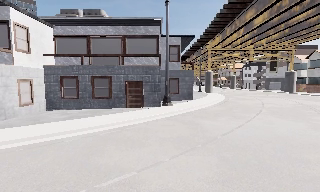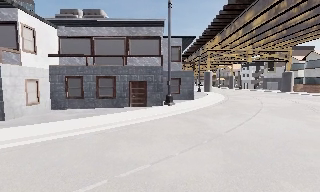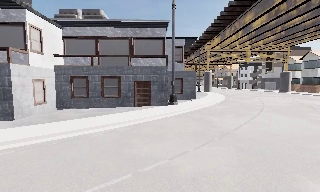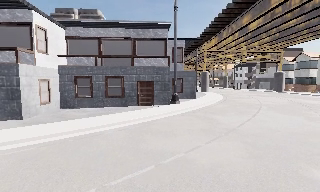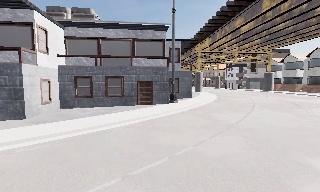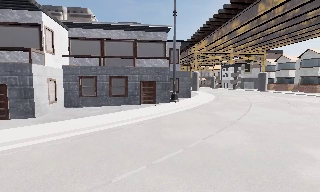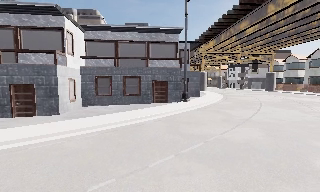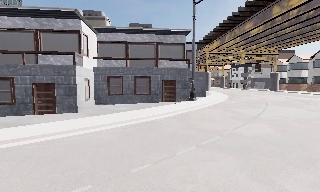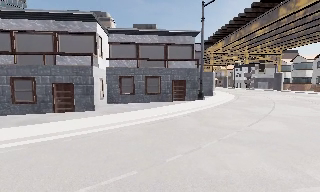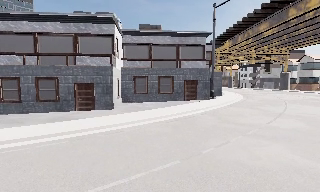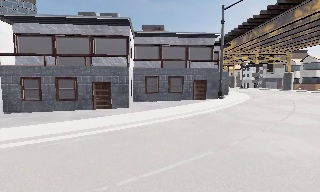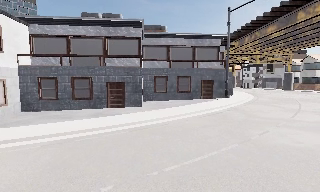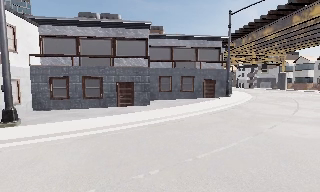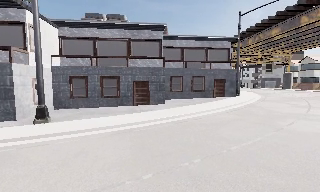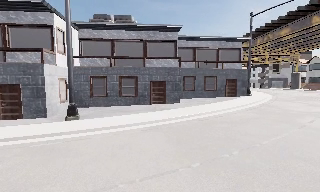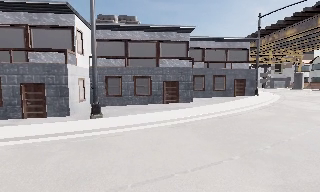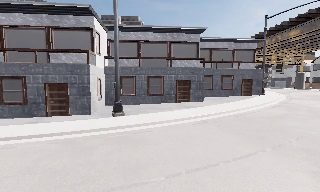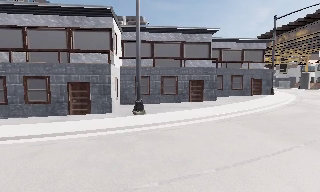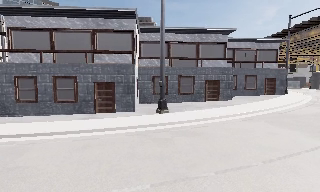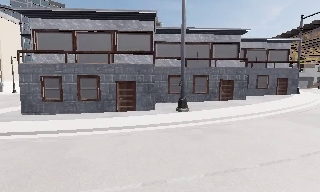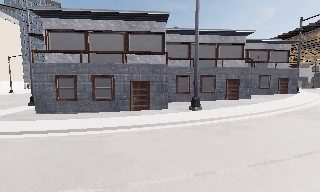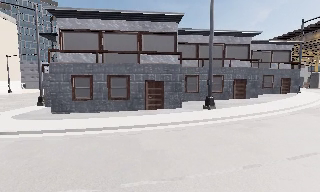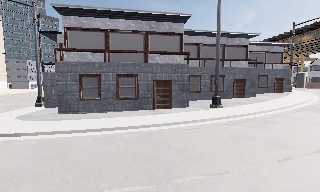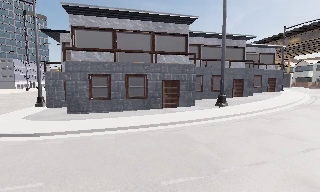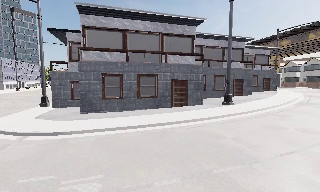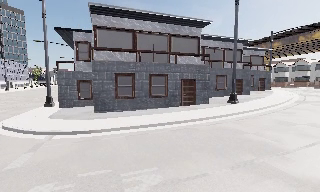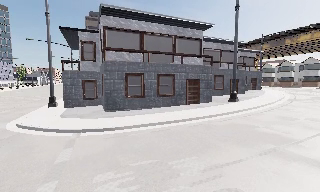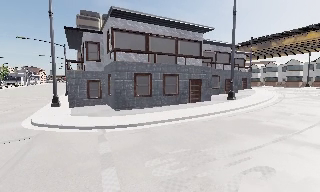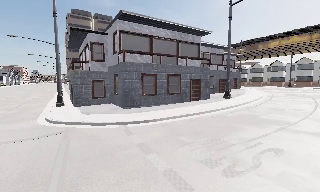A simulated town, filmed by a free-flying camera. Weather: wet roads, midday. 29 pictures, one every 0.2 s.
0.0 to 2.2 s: The camera travels to its left and backward, about 10 m, so close, fixed things drift to the right. It gains speed.
2.2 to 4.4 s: The camera travels to its left, about 14 m, so close, fixed things drift to the right.
4.4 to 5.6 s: The camera pans to its right, which is clockwise from overhead, by about 20 degrees. It travels to its left, about 9 m.
The film runs backward here.
